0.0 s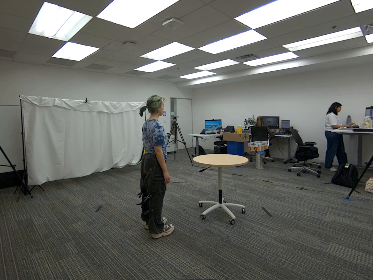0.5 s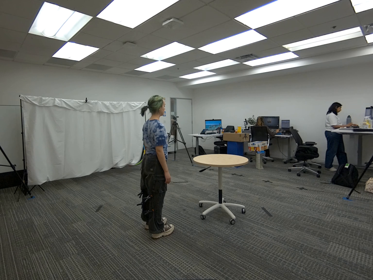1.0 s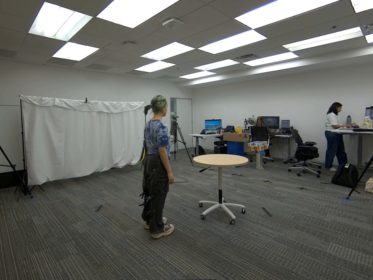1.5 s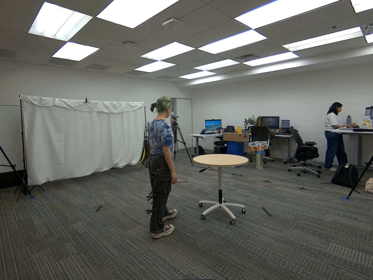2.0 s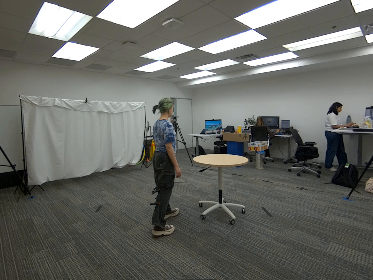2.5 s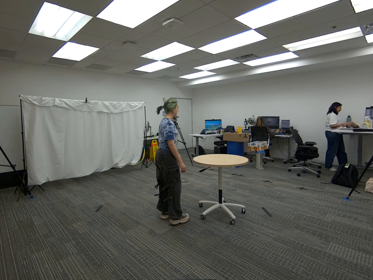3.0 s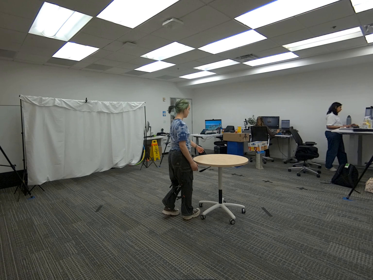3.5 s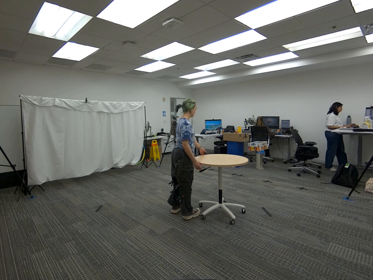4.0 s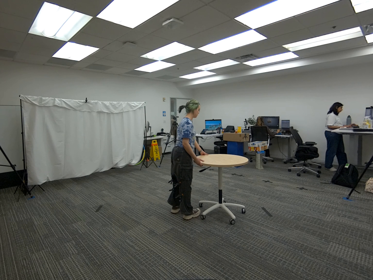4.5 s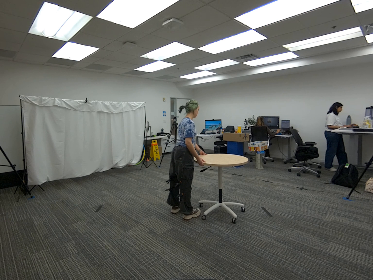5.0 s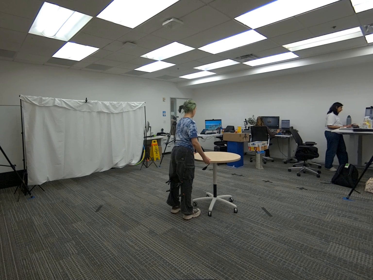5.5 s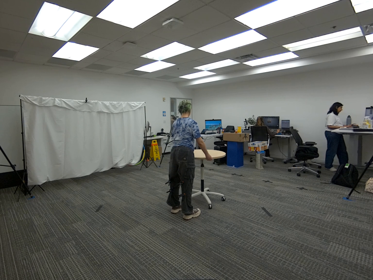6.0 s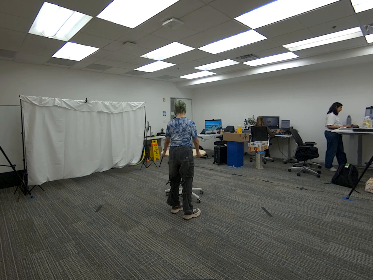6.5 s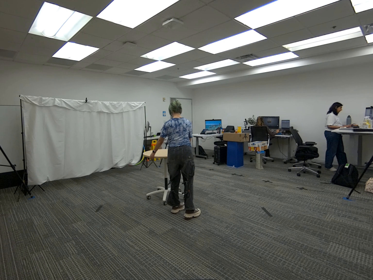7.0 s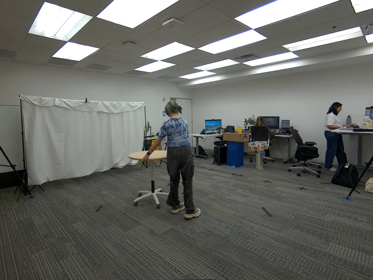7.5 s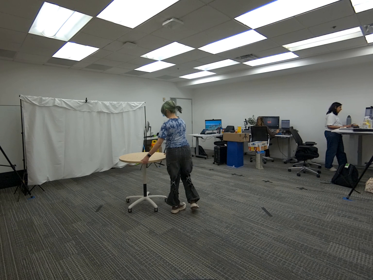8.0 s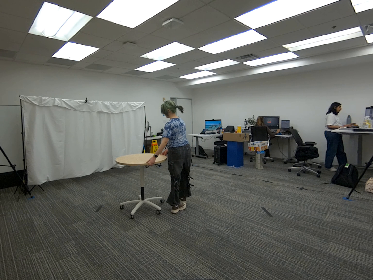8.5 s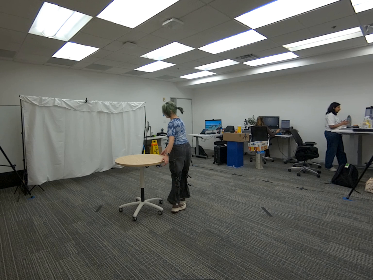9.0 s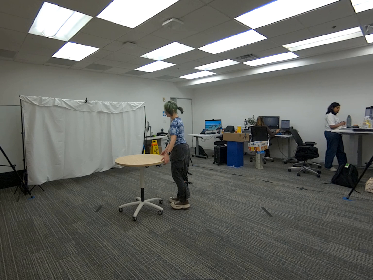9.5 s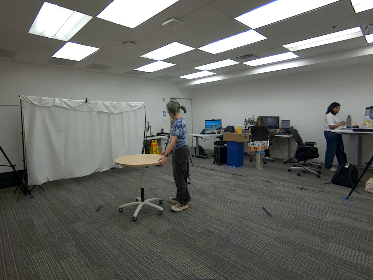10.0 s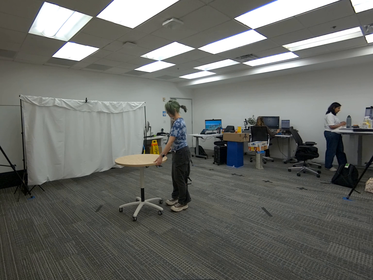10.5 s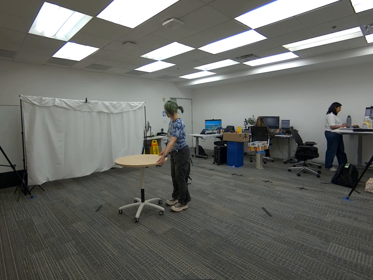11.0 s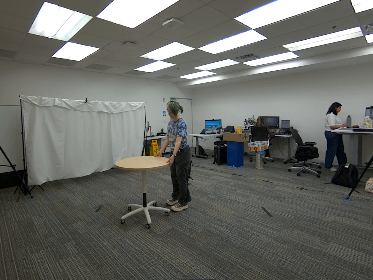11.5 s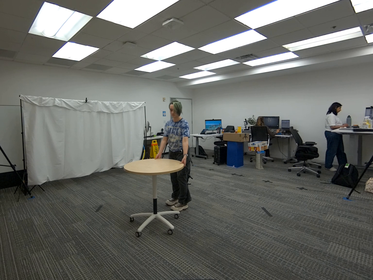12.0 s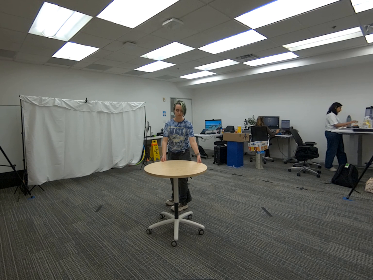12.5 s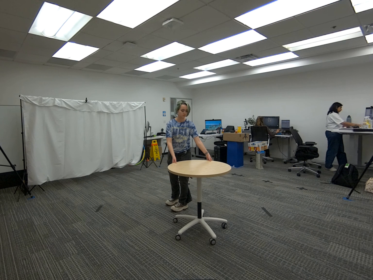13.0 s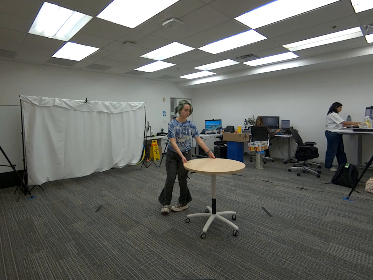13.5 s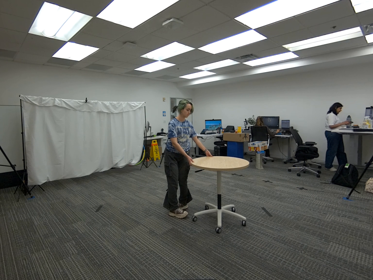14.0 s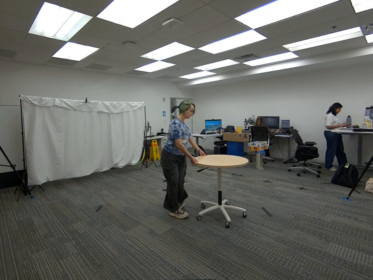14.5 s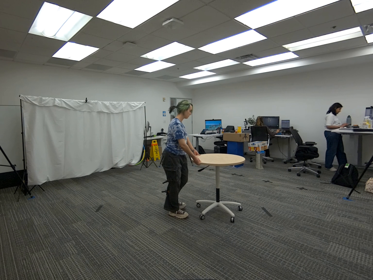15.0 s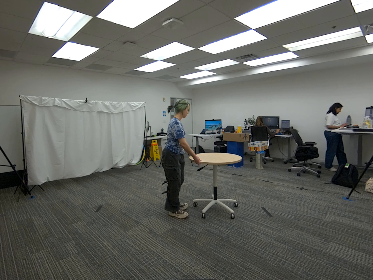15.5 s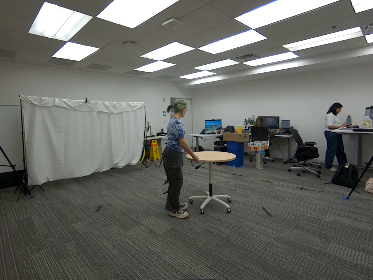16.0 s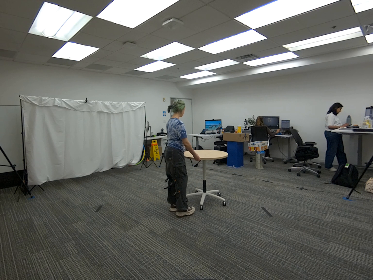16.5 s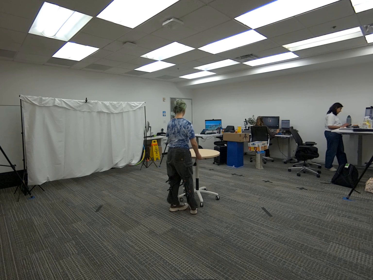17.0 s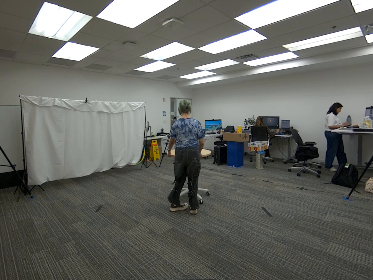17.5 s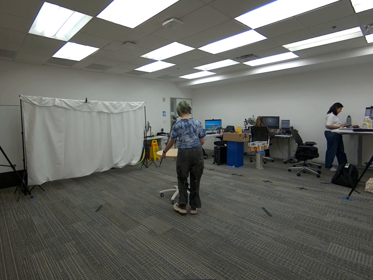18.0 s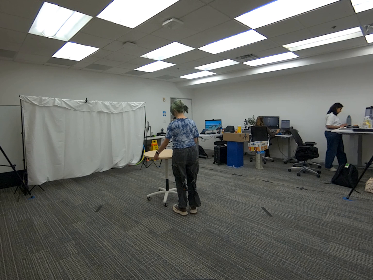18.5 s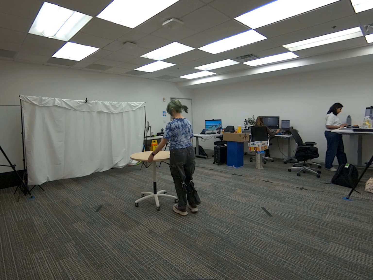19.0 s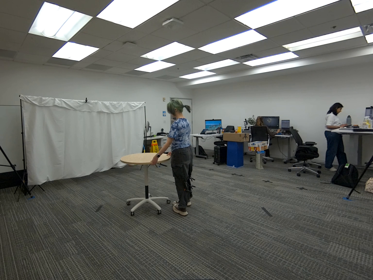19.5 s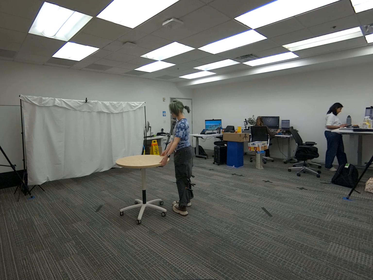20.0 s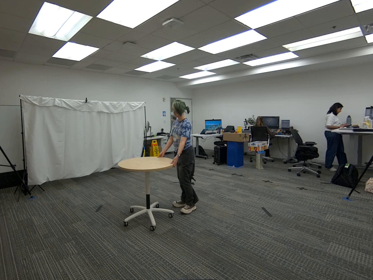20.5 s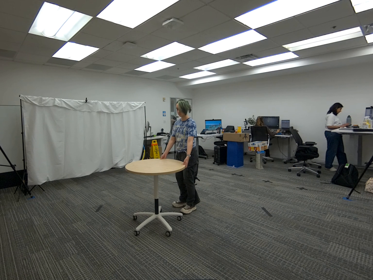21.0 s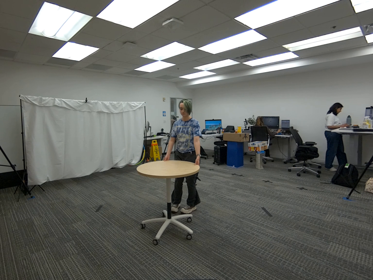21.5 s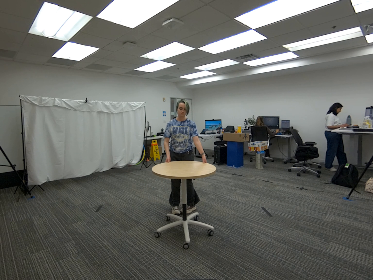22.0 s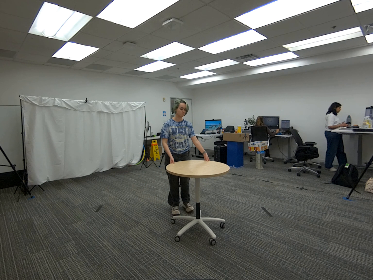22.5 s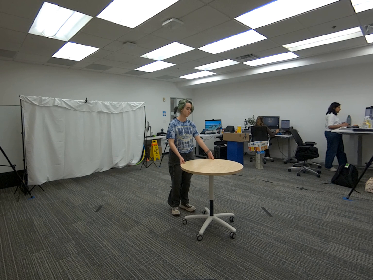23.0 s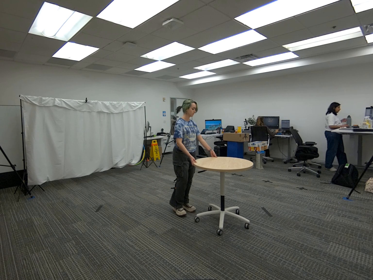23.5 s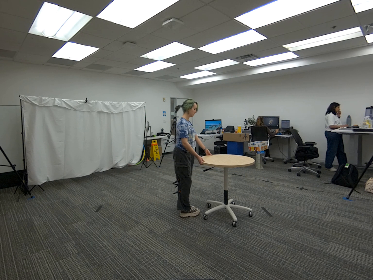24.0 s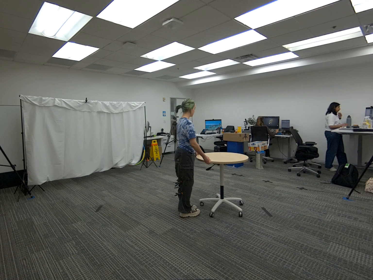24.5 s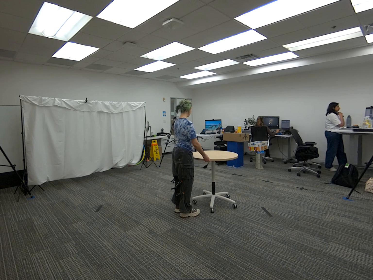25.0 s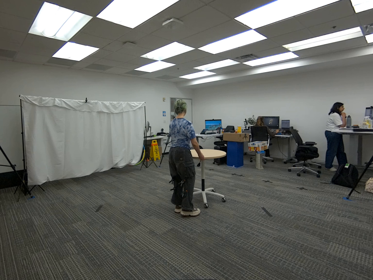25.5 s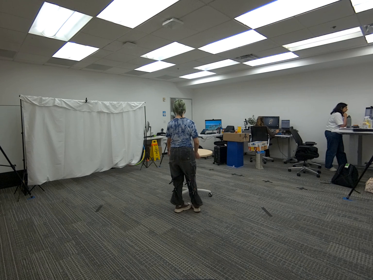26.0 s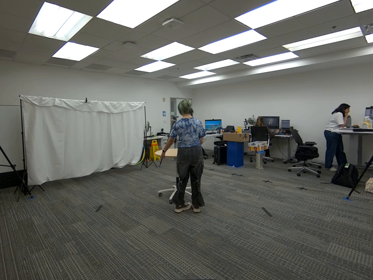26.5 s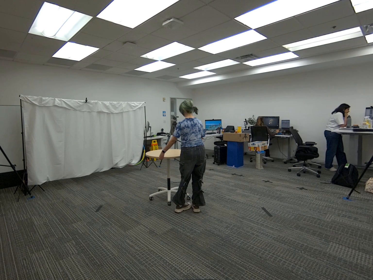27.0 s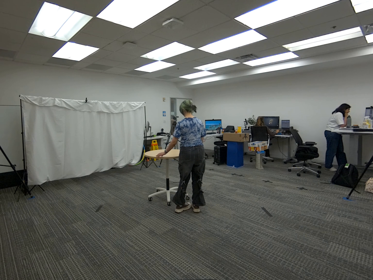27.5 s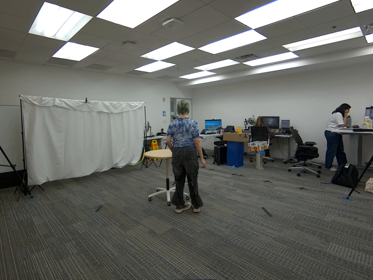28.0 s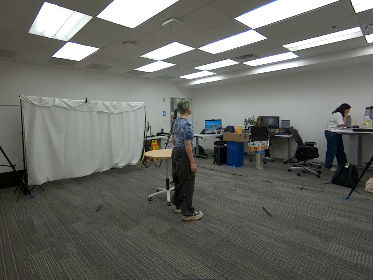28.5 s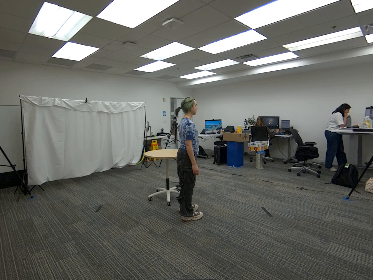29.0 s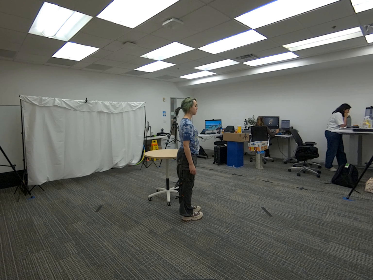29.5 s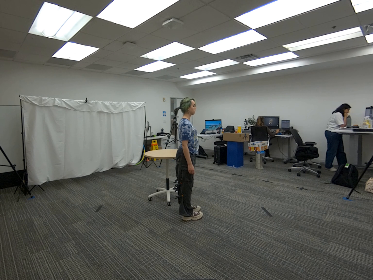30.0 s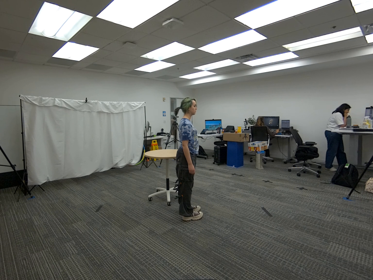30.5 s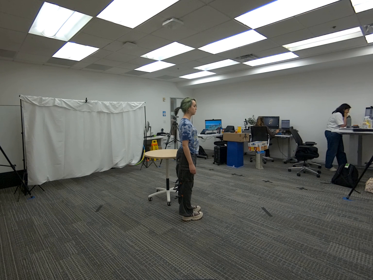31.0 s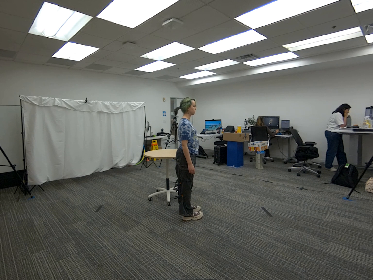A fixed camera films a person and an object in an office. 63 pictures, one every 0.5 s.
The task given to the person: Walk to the round table and grasp it with both hands. Spin the table around you in a circular motion, continuing to rotate it until the sequence is complete.
